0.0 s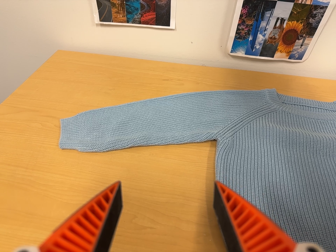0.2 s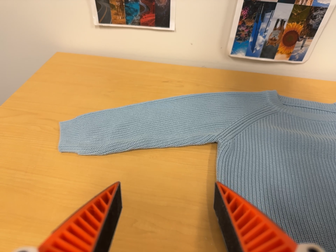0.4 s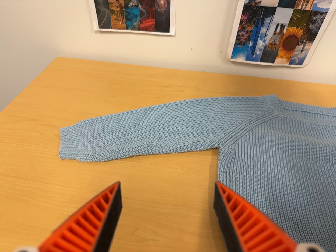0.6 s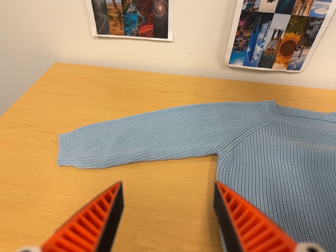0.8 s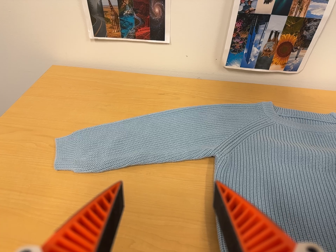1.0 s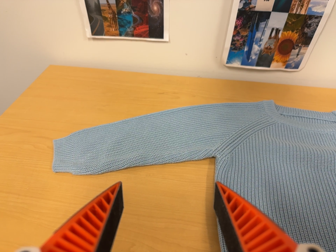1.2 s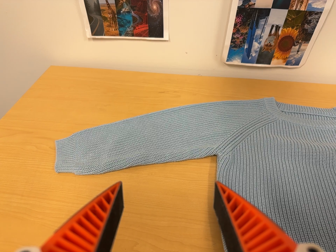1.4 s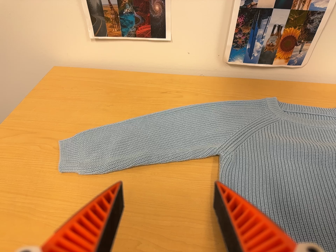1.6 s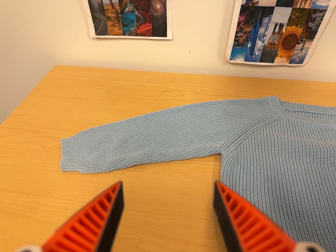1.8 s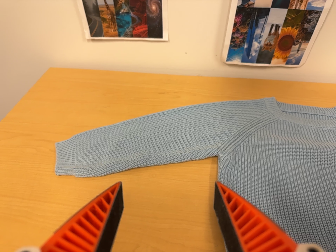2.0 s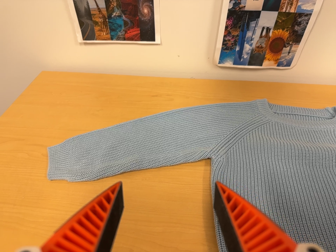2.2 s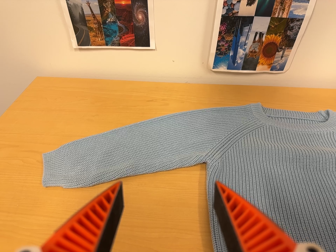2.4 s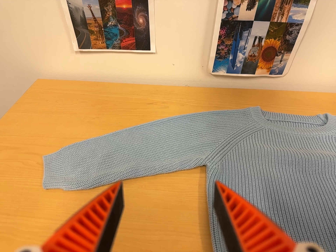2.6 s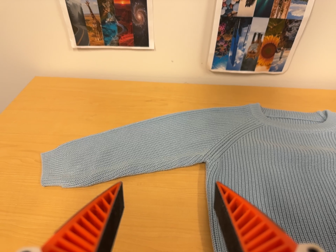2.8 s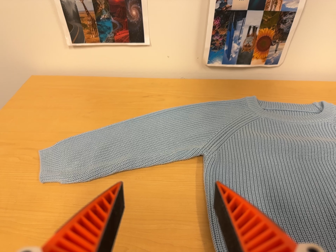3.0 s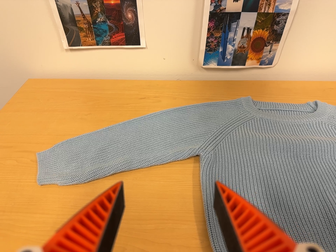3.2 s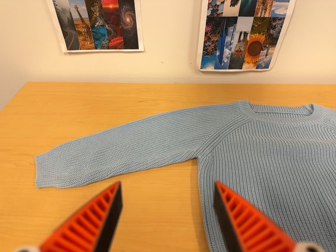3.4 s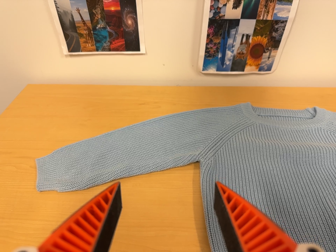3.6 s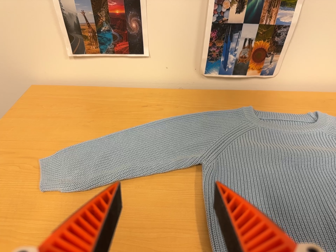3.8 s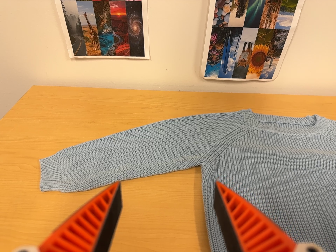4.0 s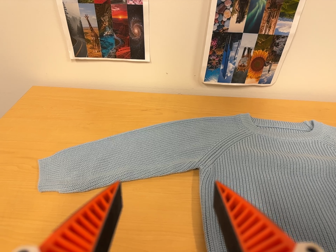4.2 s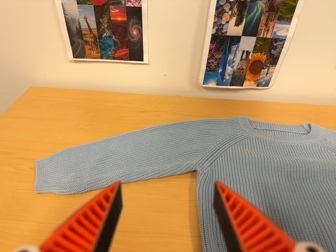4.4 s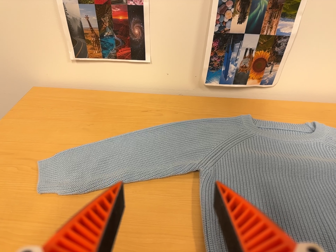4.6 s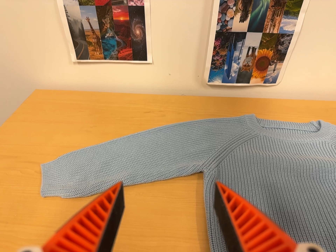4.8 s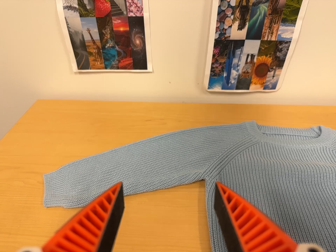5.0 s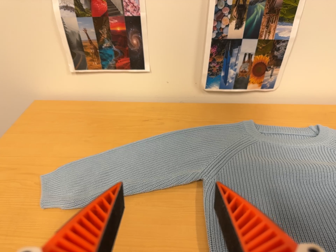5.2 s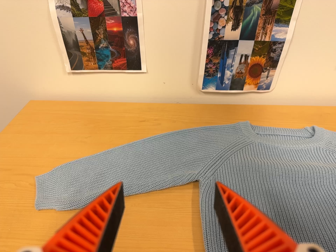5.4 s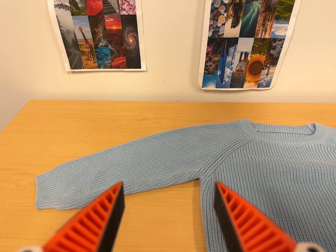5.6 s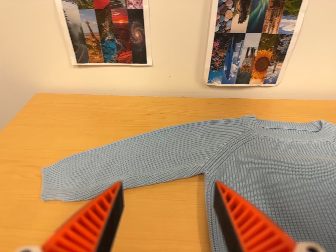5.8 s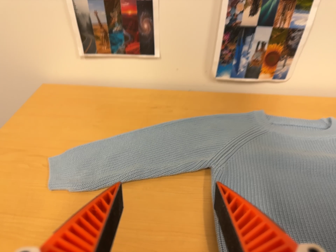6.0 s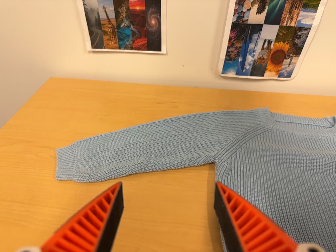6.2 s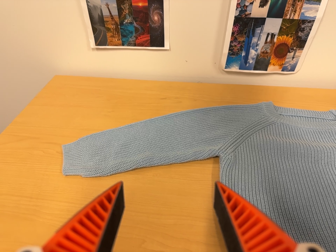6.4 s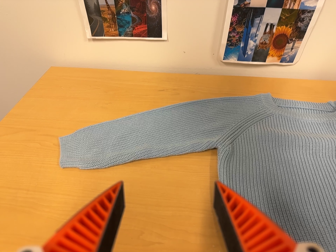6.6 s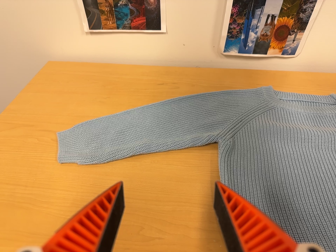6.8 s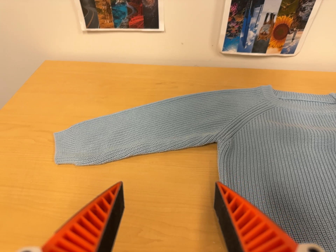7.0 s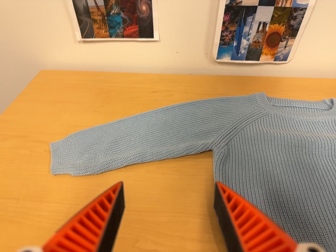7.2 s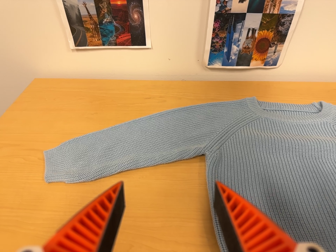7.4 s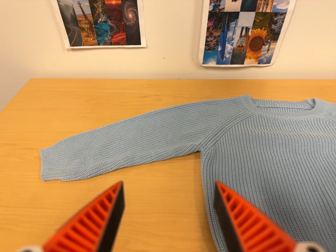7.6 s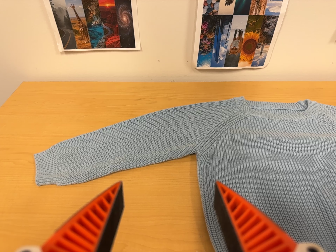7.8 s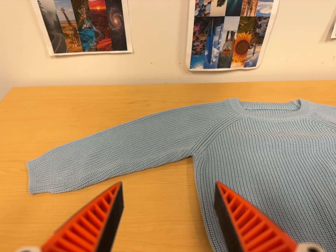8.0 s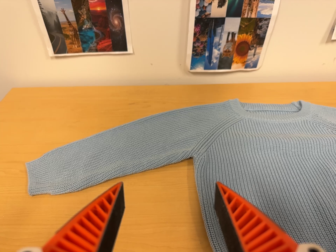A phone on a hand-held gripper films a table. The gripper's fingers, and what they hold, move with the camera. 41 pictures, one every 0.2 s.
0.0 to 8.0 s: The camera rolls about its line of sight by about 10 degrees, and the scene rotates counterclockwise.
The film runs backward here.
